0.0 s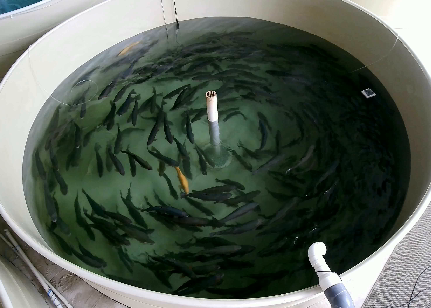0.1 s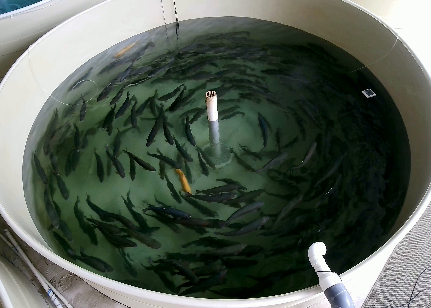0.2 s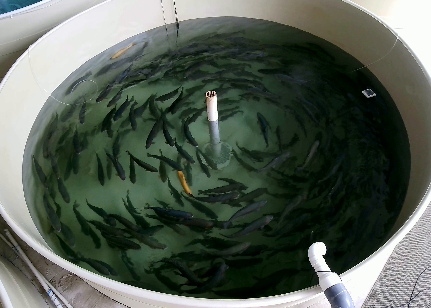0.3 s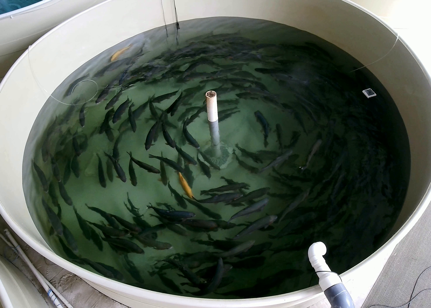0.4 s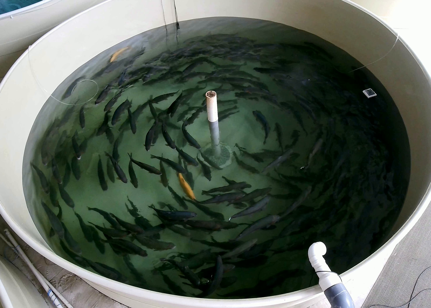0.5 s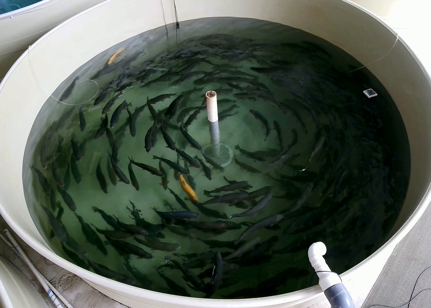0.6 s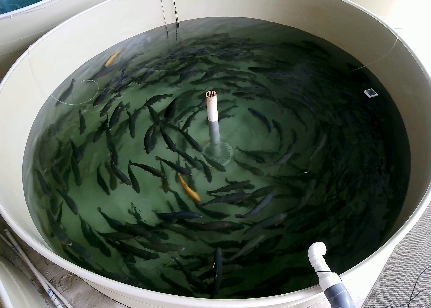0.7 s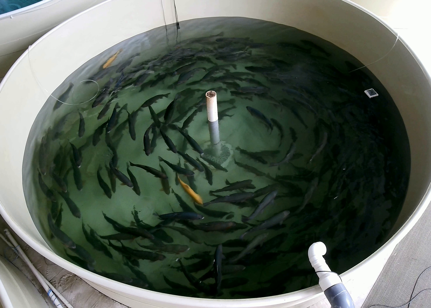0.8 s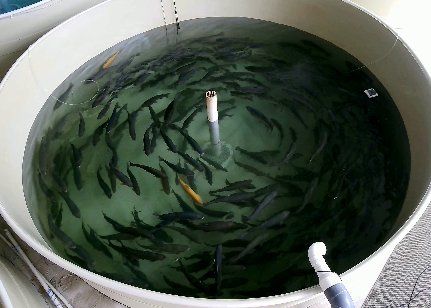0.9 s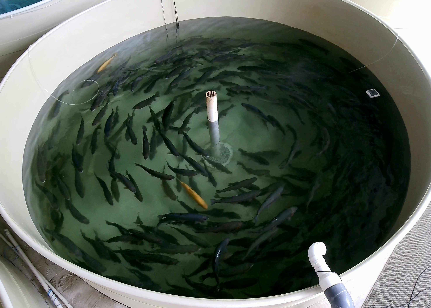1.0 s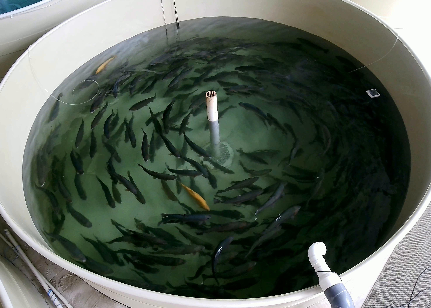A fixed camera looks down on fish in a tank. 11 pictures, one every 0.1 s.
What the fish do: Normal cruising.
